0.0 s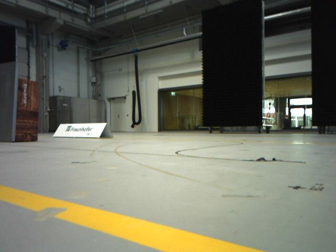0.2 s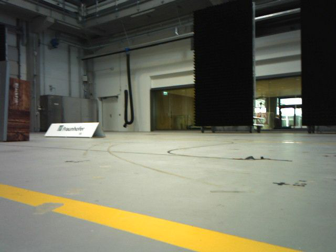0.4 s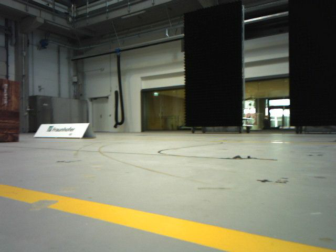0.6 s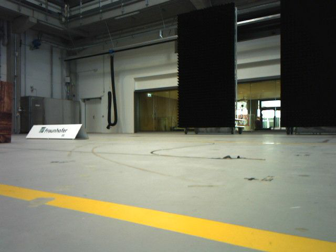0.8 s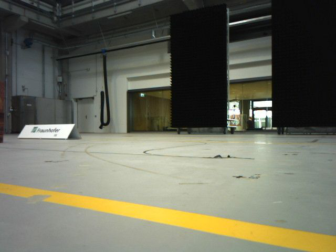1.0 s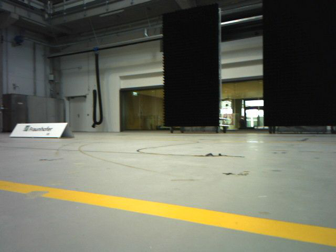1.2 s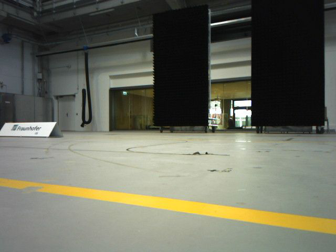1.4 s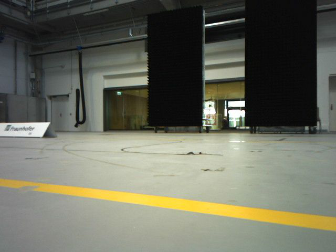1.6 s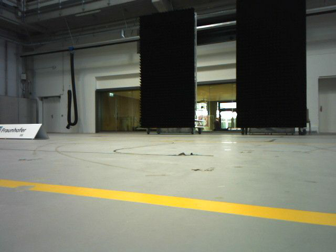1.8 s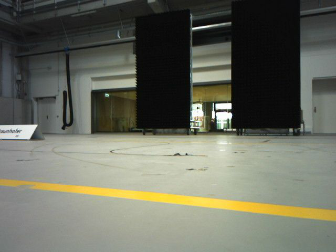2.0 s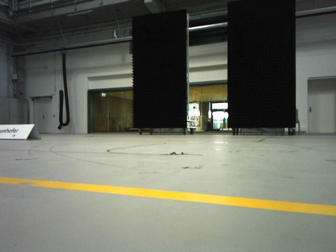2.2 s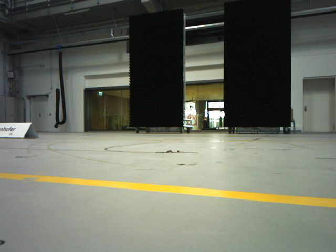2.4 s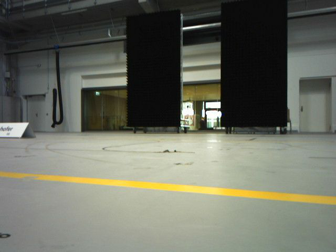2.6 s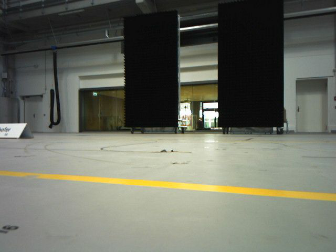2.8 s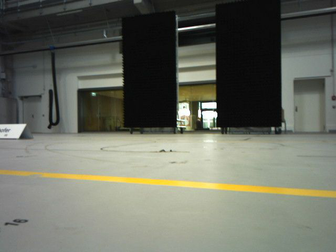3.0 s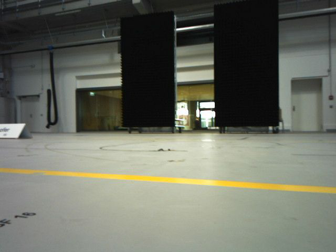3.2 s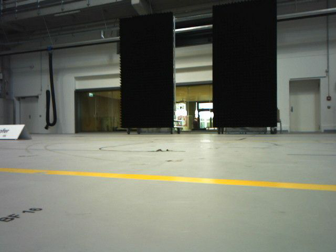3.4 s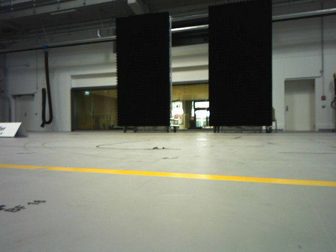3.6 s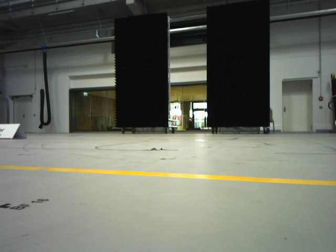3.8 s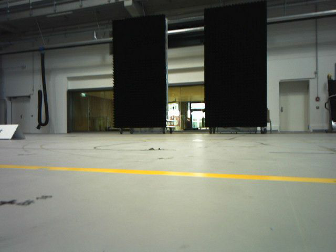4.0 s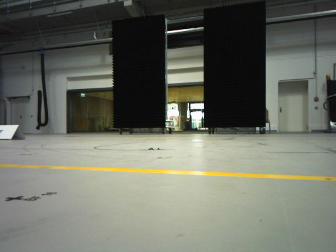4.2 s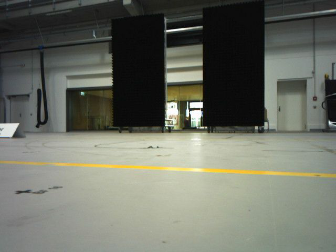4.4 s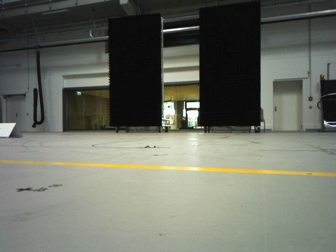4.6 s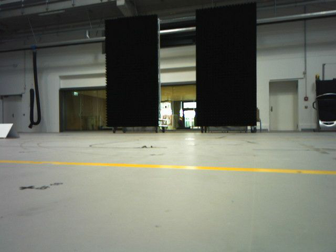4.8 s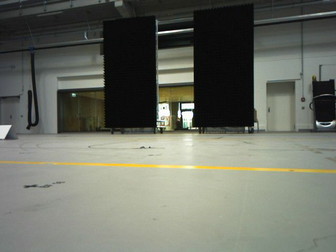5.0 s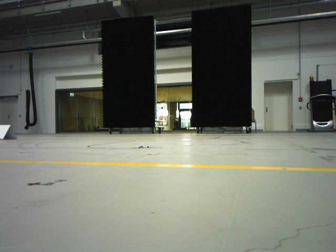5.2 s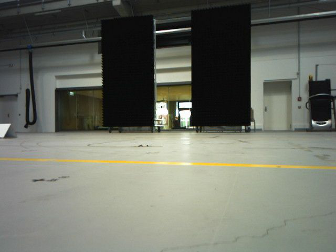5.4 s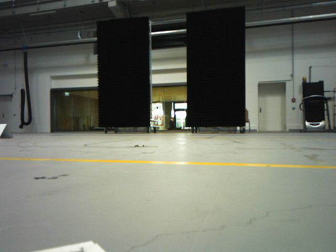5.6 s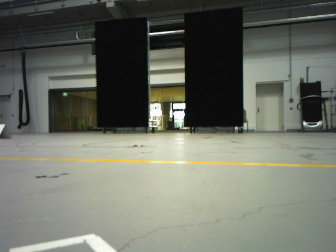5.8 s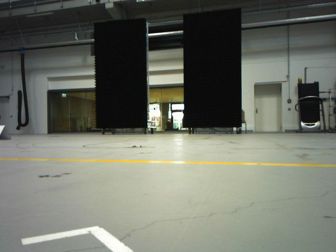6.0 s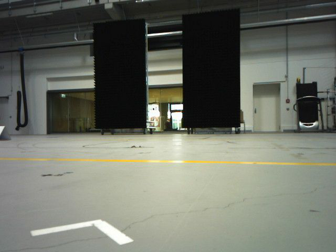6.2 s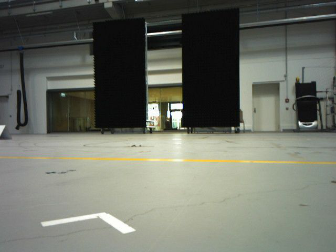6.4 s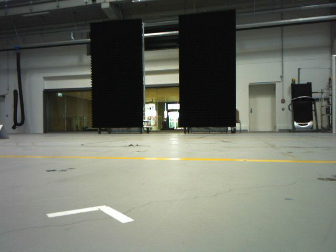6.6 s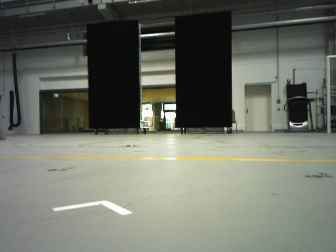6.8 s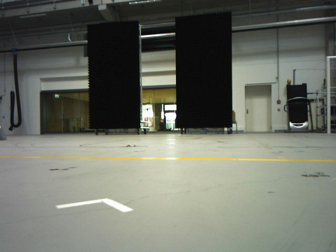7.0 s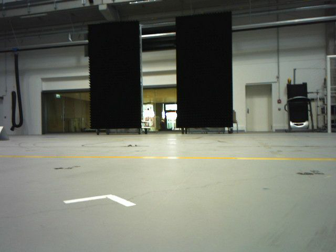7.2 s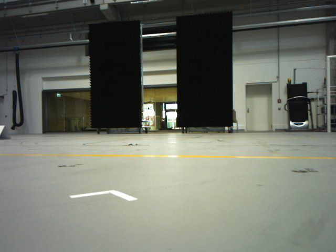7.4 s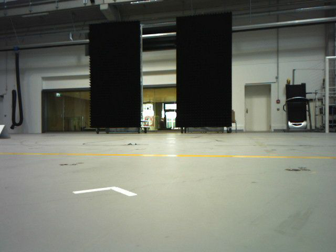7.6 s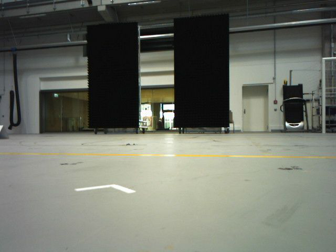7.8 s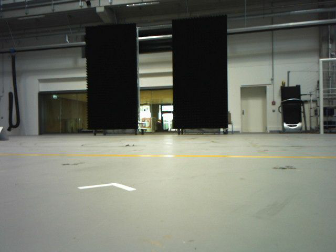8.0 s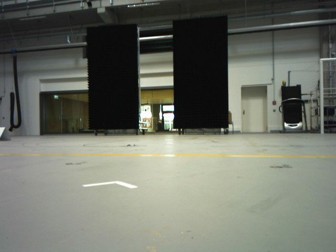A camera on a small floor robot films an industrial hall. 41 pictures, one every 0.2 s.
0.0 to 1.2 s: The camera pans to its right, which is clockwise from overhead, by about 10 degrees. It travels backward, about 0.3 m, so what stands in front gets smaller.
1.2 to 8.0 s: The camera pans to its right, which is clockwise from overhead, by about 15 degrees. It travels backward, about 1.4 m, so what stands in front gets smaller.
The film runs backward here.
